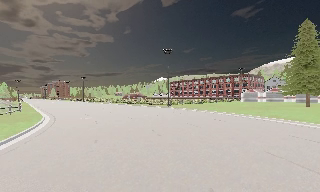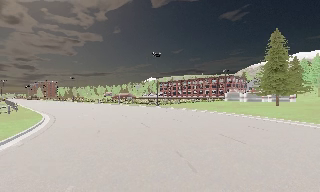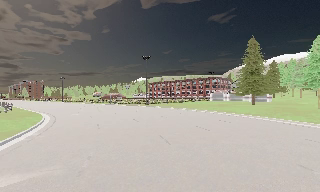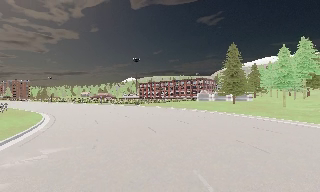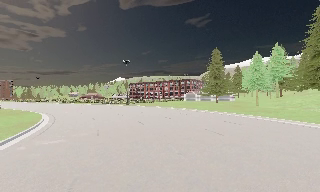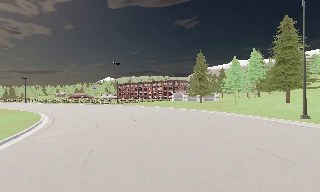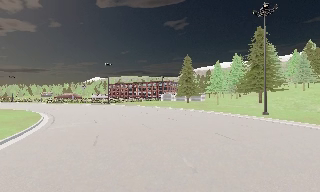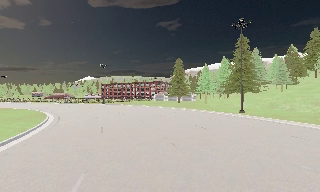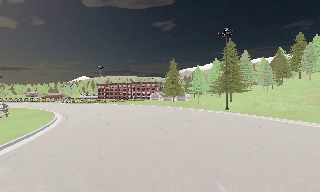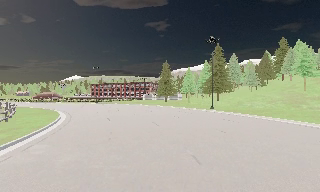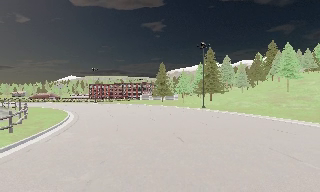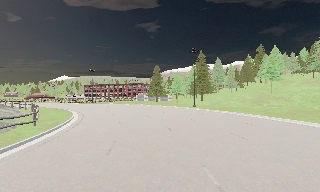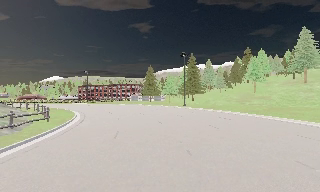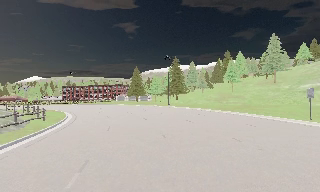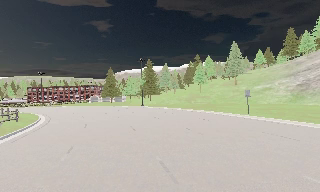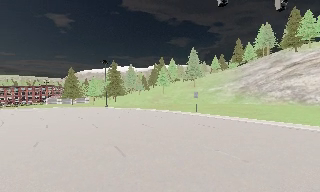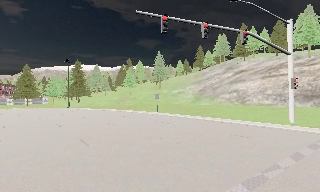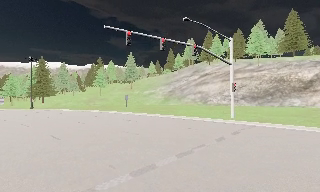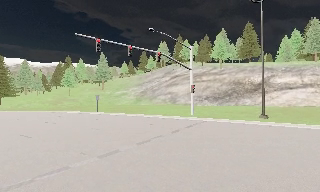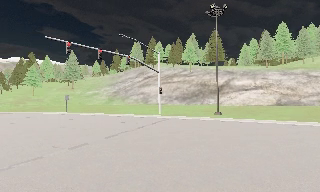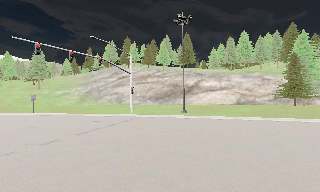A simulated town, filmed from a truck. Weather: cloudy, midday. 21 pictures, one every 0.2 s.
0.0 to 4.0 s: The camera pans to its right, which is clockwise from overhead, by about 105 degrees. It travels backward, about 50 m.
The film runs backward here.
